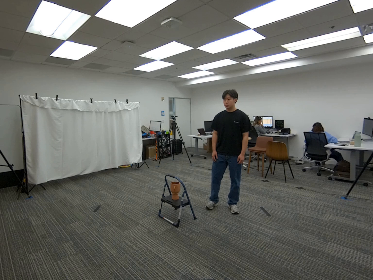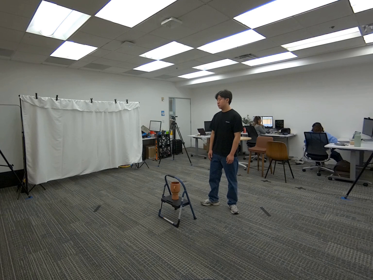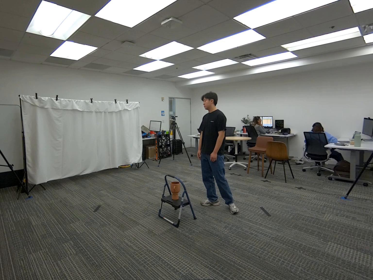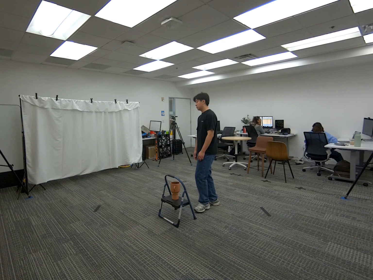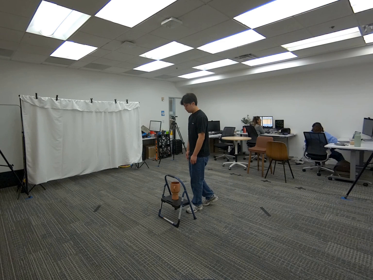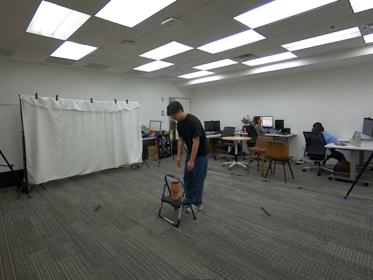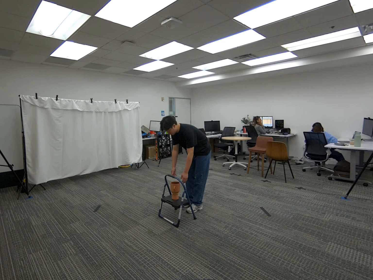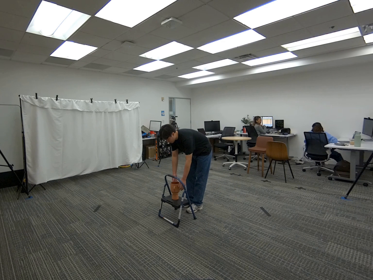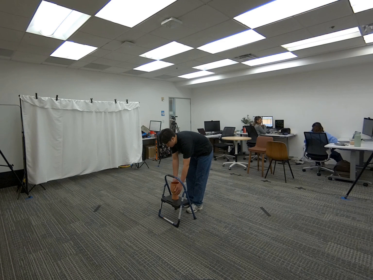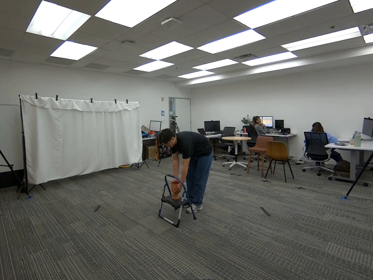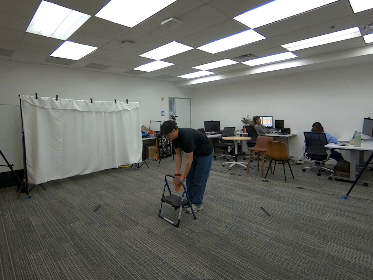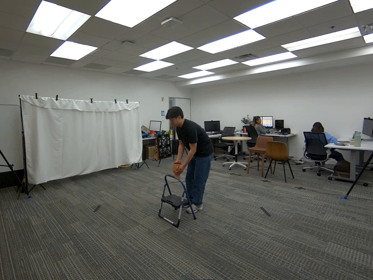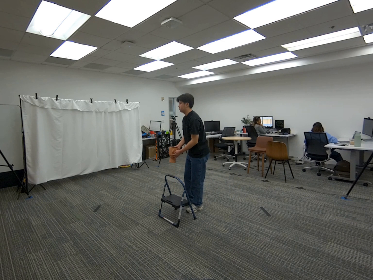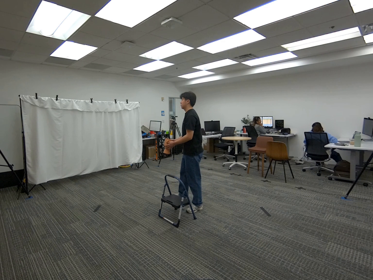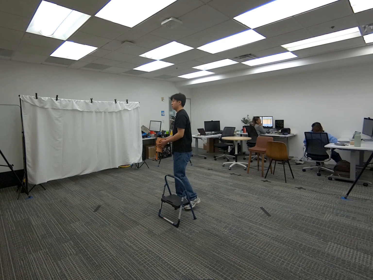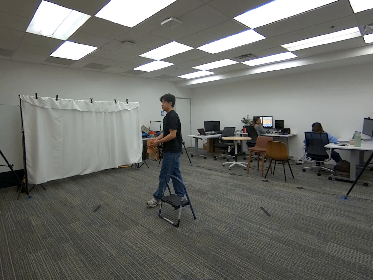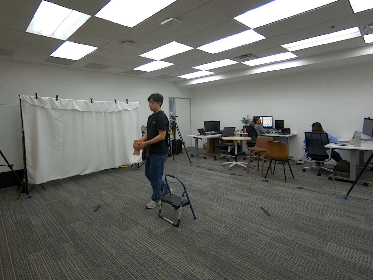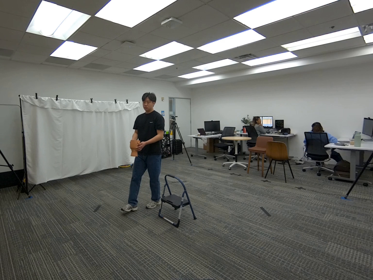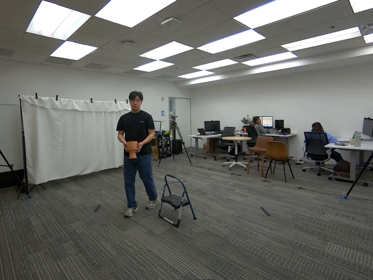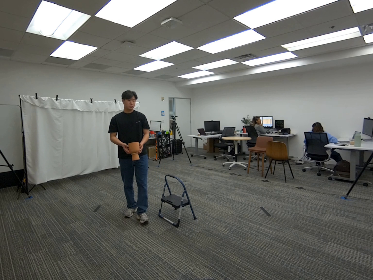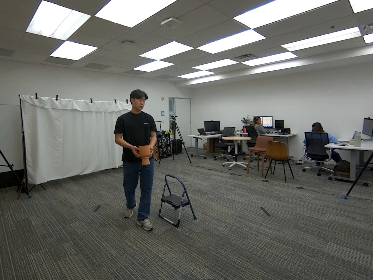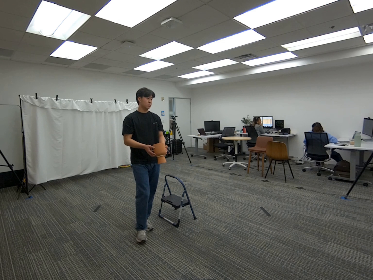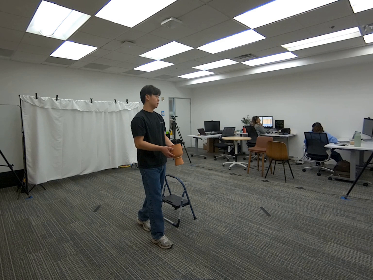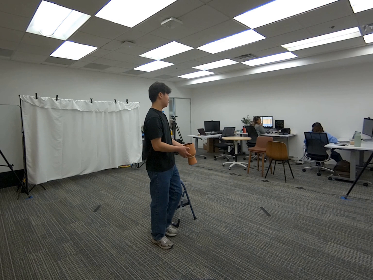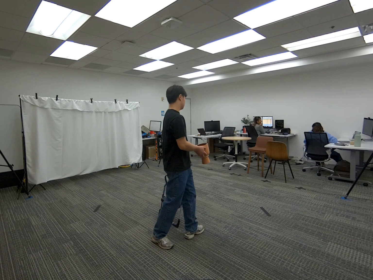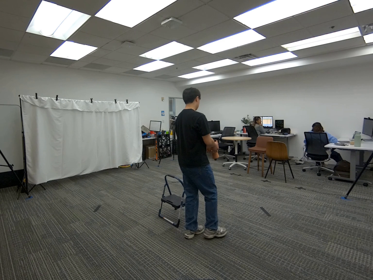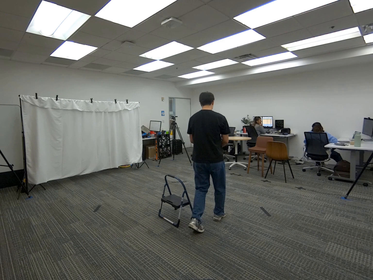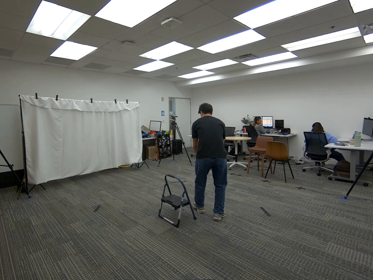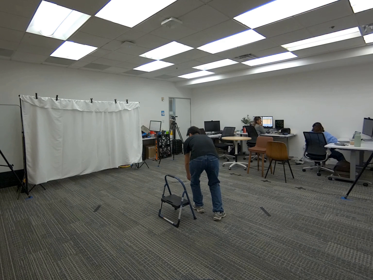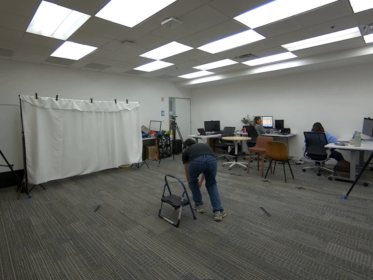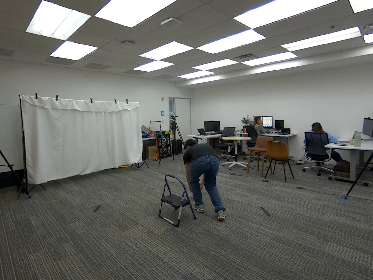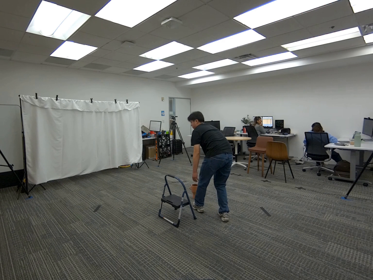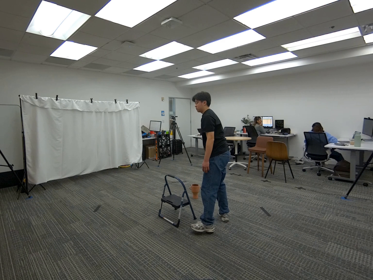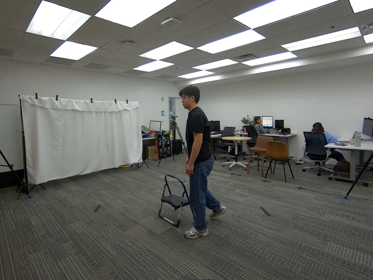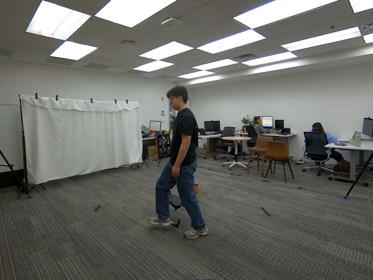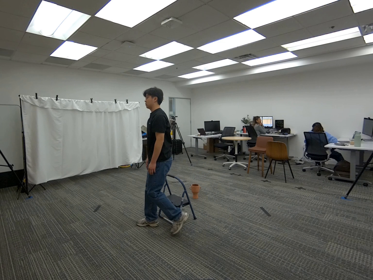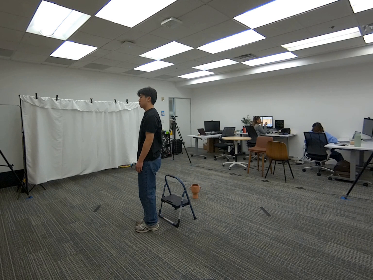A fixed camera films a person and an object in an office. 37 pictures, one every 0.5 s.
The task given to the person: Walk over to the ceramic vase on the step ladder and using both hands pick up the ceramic vase. Walk within the bounding area and place the ceramic vase on the ground.
